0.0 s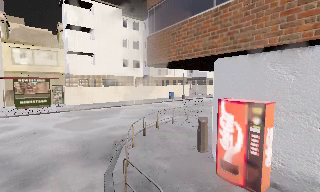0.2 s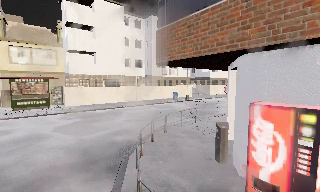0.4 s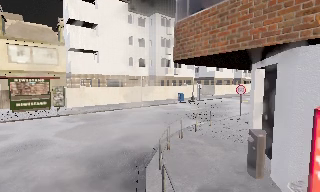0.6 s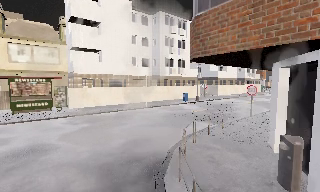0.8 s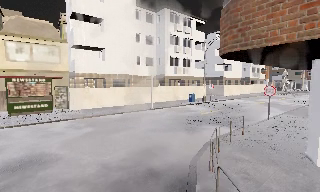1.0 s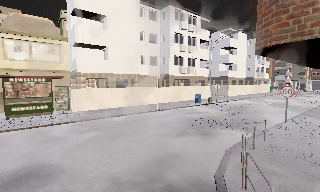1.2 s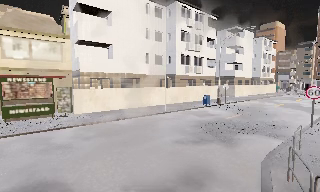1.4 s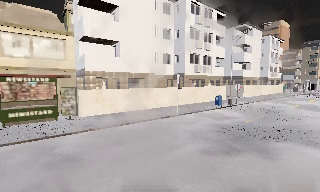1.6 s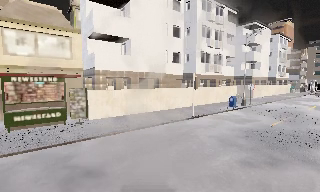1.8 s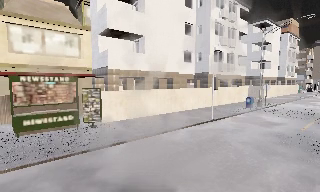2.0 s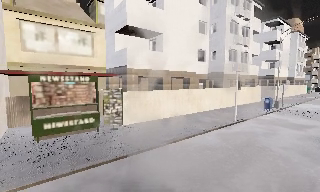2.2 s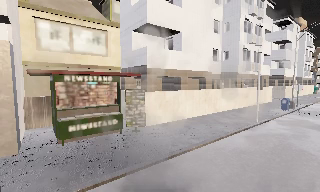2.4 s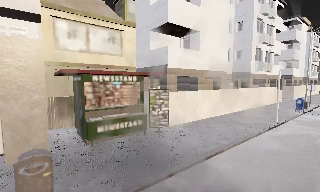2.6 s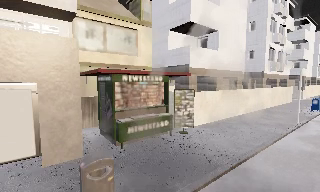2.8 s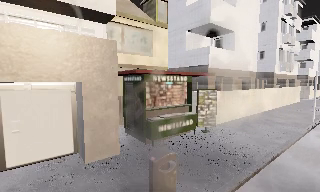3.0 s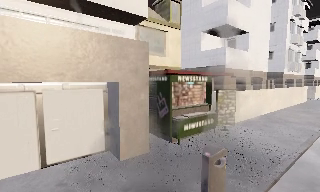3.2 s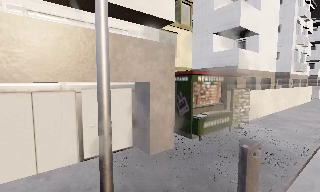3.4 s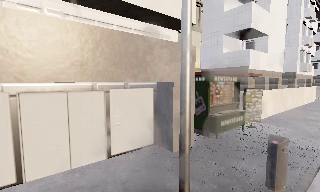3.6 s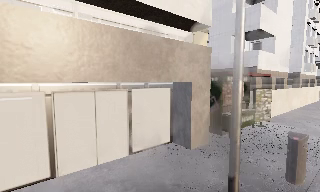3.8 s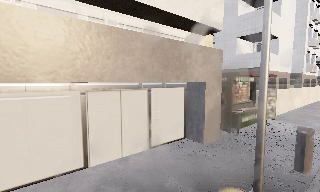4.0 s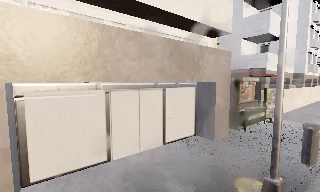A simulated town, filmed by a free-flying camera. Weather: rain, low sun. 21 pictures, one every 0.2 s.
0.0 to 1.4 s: The camera travels forward and to its left, about 7 m, so what stands in front looms larger.
1.4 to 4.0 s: The camera travels to its left, about 13 m, so close, fixed things drift to the right. It loses speed.
The film runs forward here.
